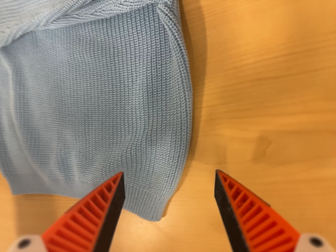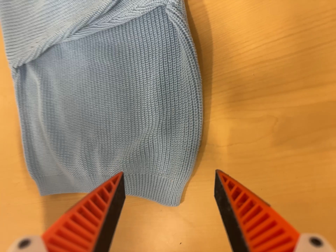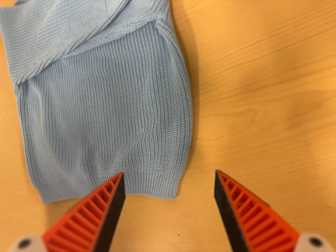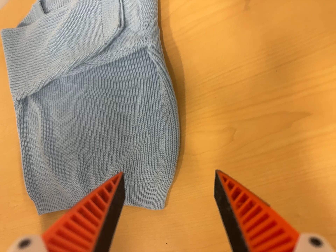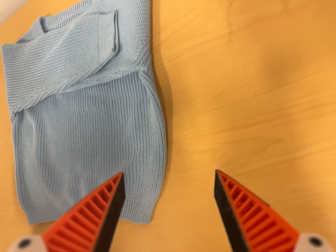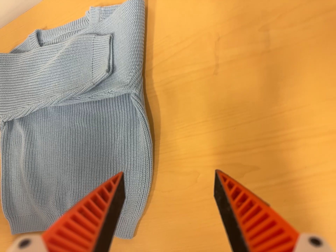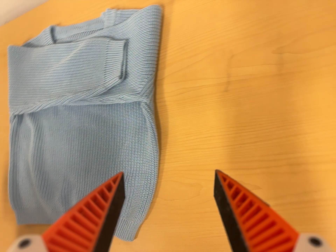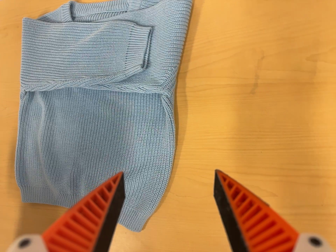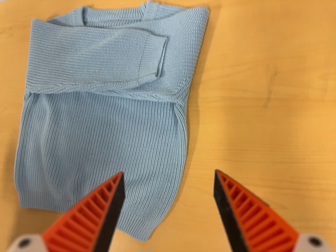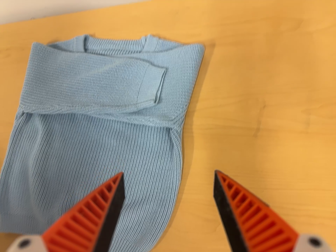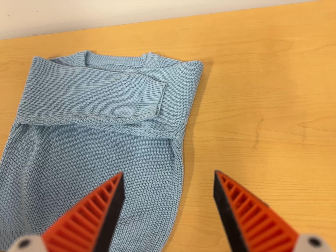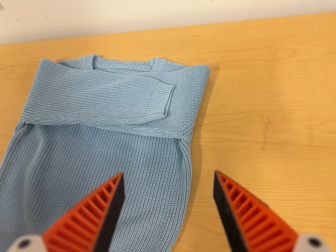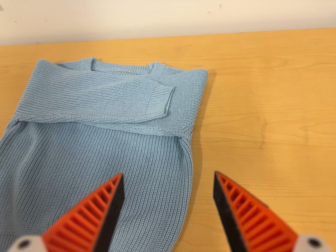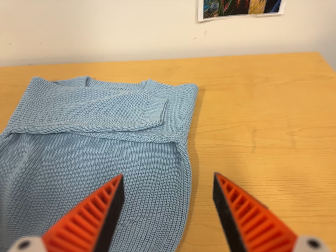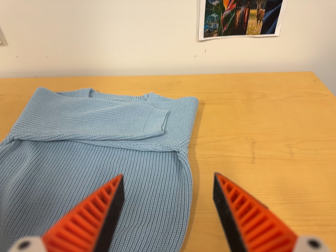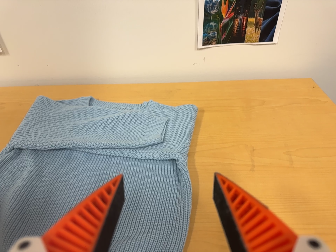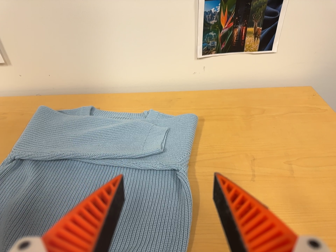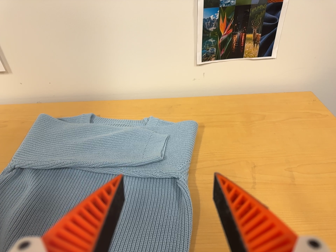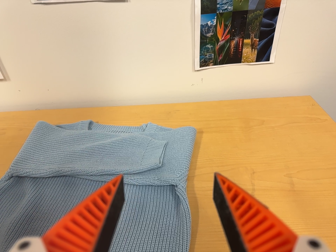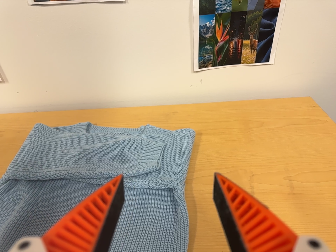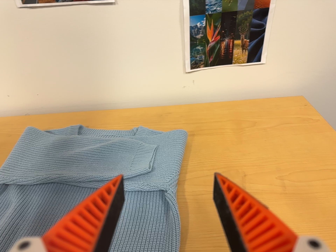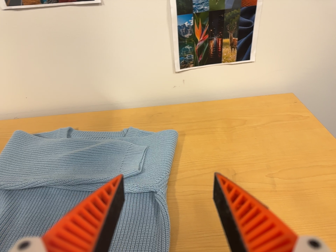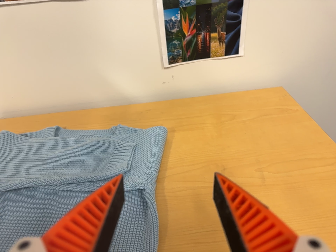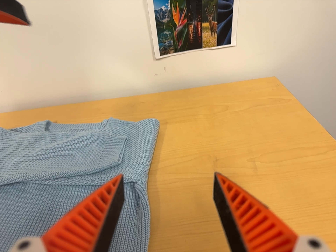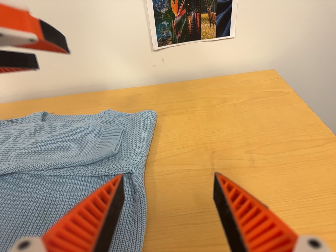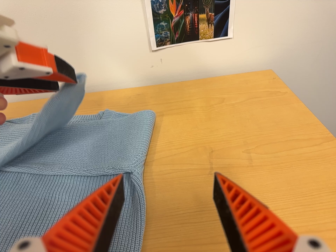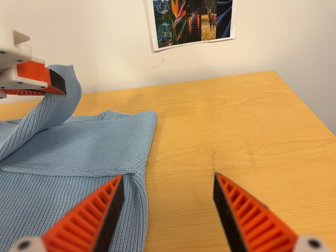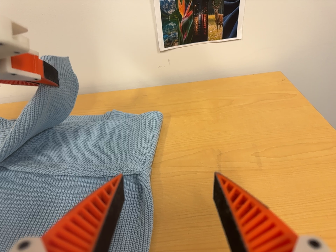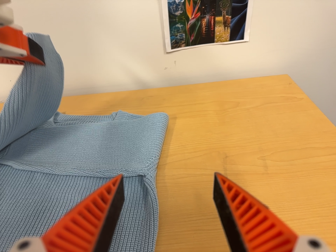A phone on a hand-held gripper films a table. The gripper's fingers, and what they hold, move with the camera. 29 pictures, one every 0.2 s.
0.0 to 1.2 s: The camera travels backward, about 14 cm, so what stands in front gets smaller. Its aim tips toward the top of its view by about 15 degrees, and the scene shifts downward.
1.2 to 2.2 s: The camera pans to its right by about 15 degrees. It travels to its left, about 16 cm. Its aim tips toward the top of its view by about 15 degrees, and the scene shifts downward. It rolls about its line of sight by about 15 degrees, and the scene rotates clockwise.
2.2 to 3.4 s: The camera travels toward the bottom of its view and to its left, about 12 cm. Its aim tips toward the top of its view by about 25 degrees.
3.4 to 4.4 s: The camera travels to its right, about 6 cm, so close, fixed things drift to the left.
4.4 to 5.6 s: The camera shifts only a little, or ends up much as it began.
The film runs backward here.
